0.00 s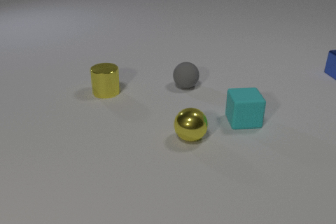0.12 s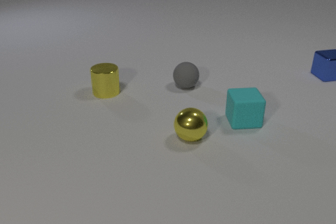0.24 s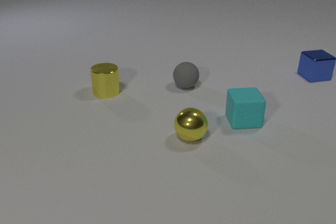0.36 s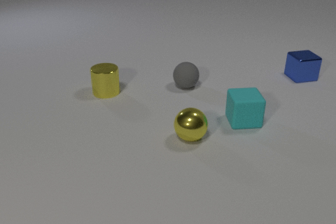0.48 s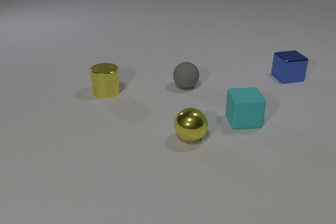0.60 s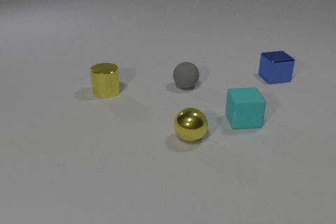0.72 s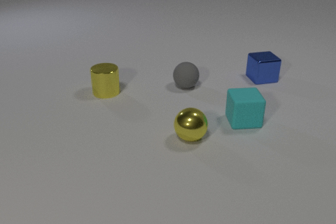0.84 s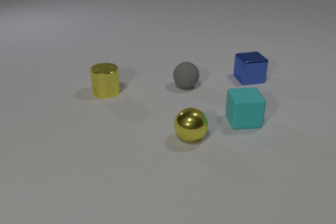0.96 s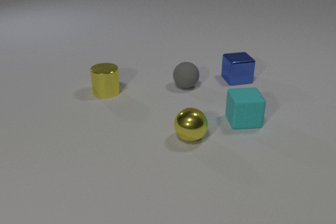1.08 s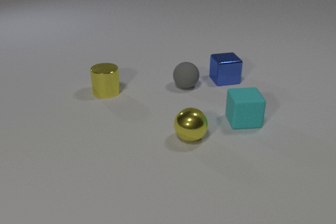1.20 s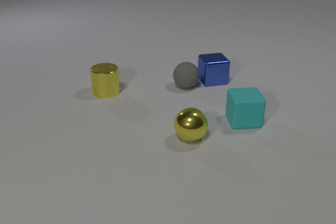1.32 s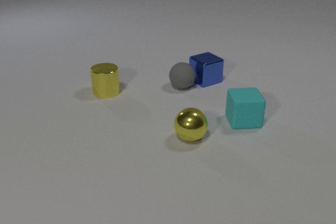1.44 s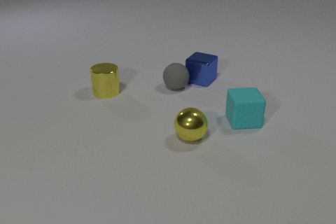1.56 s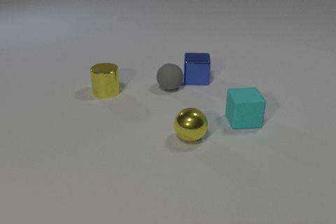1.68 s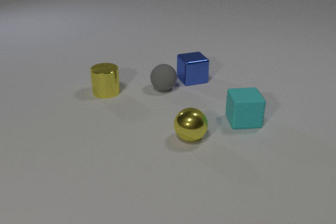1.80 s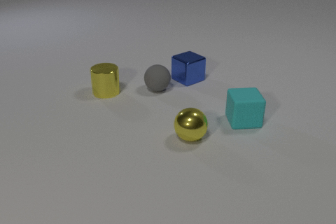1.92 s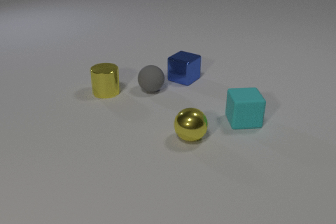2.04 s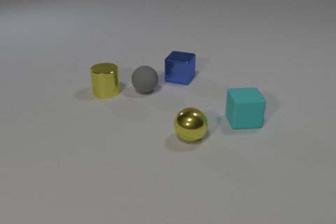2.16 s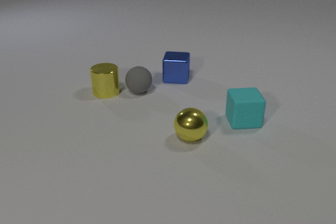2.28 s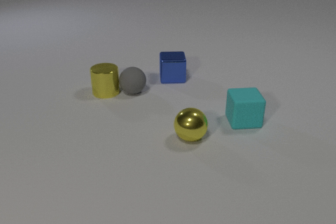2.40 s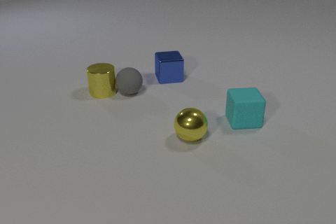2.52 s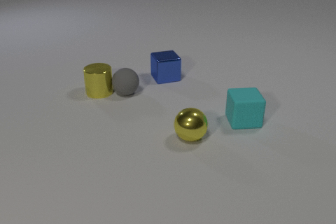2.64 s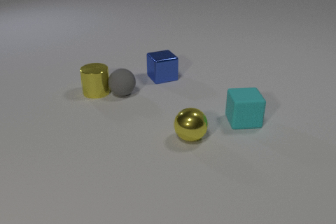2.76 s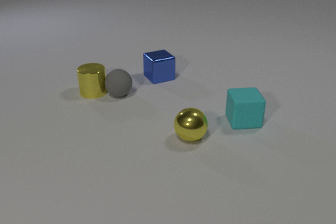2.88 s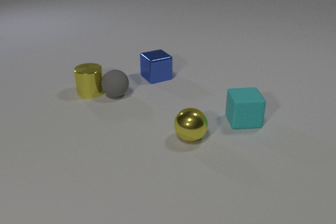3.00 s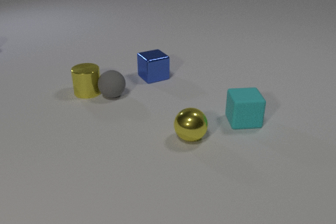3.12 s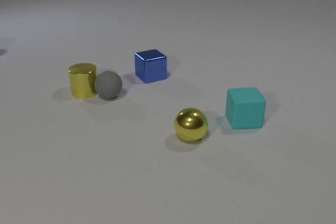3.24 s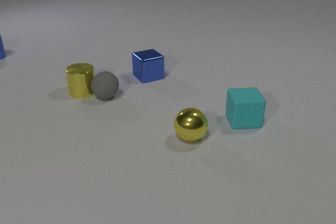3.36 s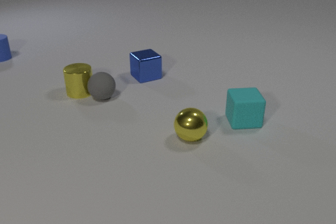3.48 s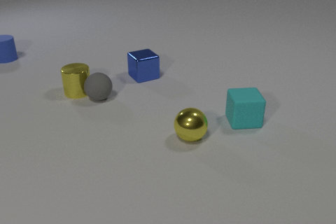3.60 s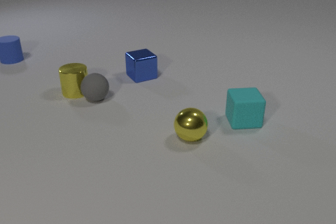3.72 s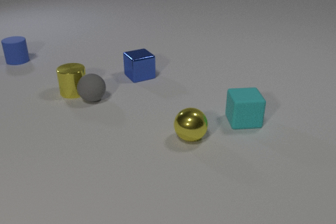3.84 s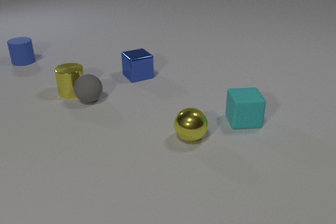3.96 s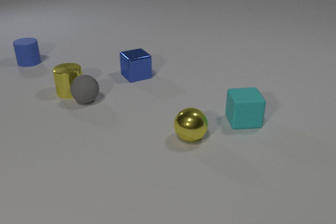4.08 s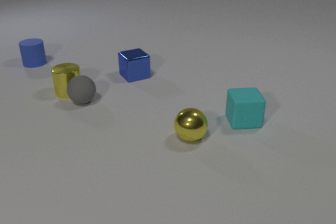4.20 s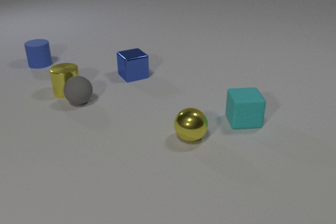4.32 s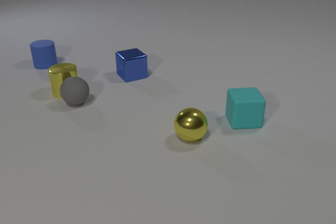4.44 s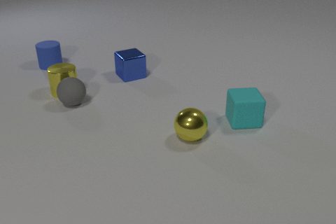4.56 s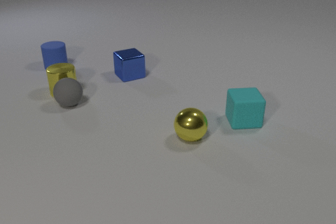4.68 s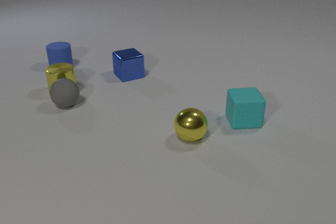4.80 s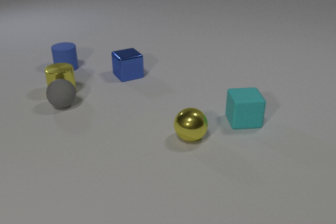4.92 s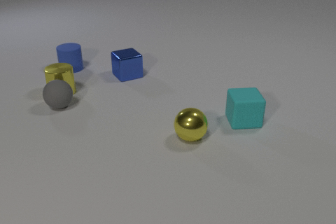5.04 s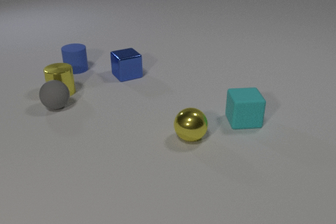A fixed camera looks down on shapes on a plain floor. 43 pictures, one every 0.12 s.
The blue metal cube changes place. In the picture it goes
to the left.
The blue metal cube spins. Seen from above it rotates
counterclockwise.
0.00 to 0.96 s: The blue metal cube slides to the left and toward the camera.
0.96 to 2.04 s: The blue metal cube slides to the left, spins counterclockwise seen from above by about 150 degrees, its near face sliding to the right. The gray rubber sphere rolls to the left. The blue metal cube and the gray rubber sphere collide.
2.04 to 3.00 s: The blue metal cube slides to the left, spins counterclockwise seen from above by about 45 degrees, its near face sliding to the right. The gray rubber sphere rolls to the left. The yellow metal cylinder slides to the left. The gray rubber sphere and the yellow metal cylinder collide.
3.00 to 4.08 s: The blue metal cube slides to the left. The gray rubber sphere rolls to the left. The blue rubber cylinder comes in at the left edge, slides to the right and toward the camera. The yellow metal cylinder slides to the left.
4.08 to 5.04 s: The blue metal cube slides to the left. The gray rubber sphere rolls to the left. The blue rubber cylinder slides to the right and toward the camera. The yellow metal cylinder slides to the left.
Are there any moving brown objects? no.
What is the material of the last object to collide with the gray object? metal.
How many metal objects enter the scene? 0.
